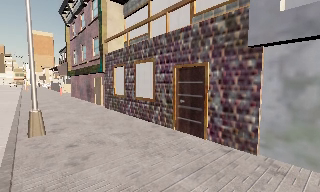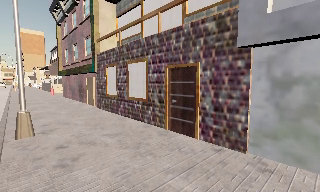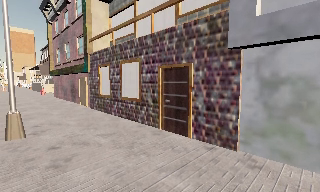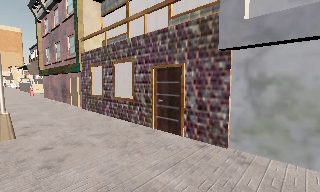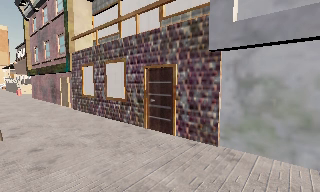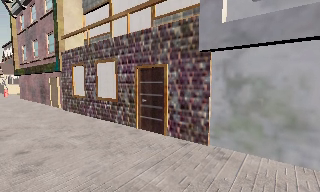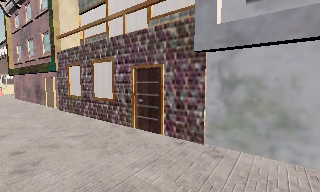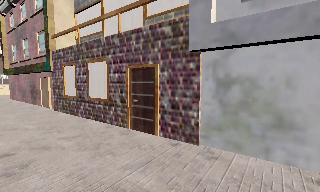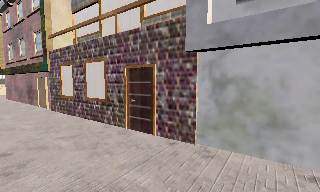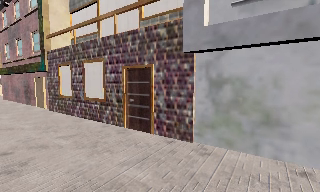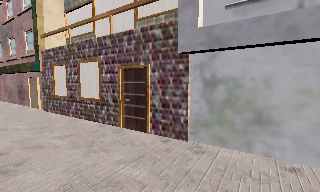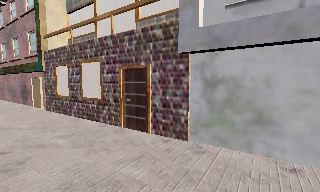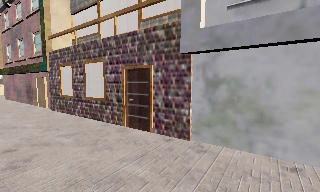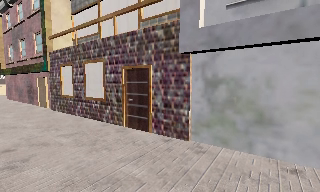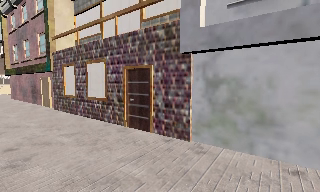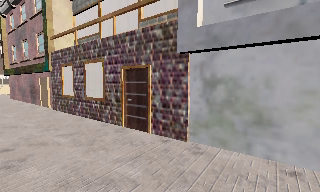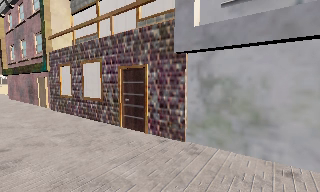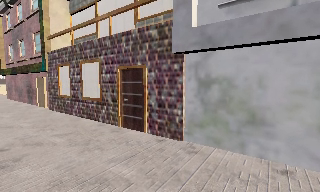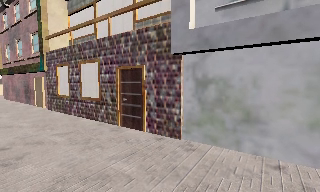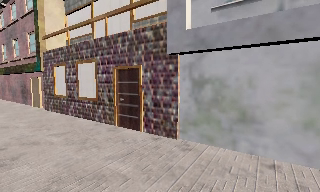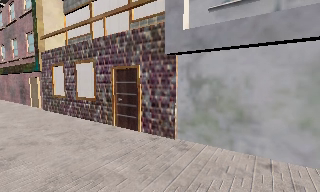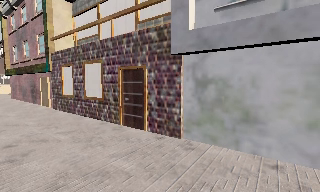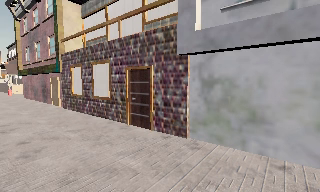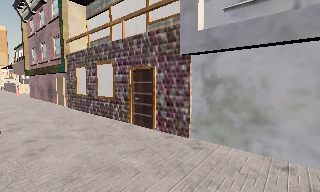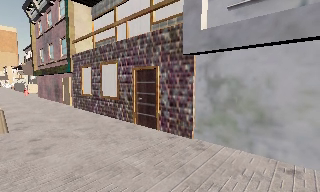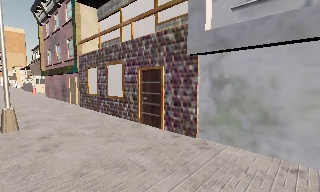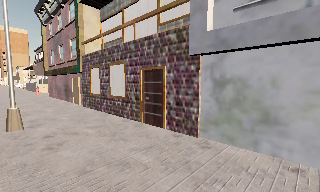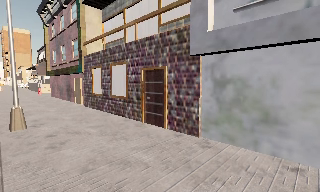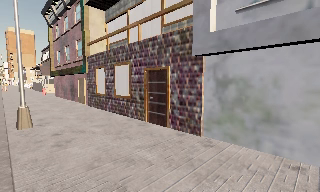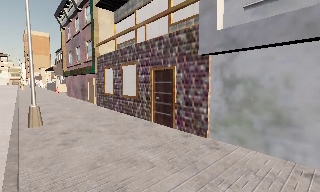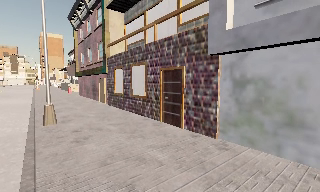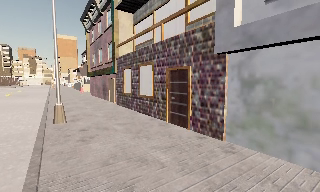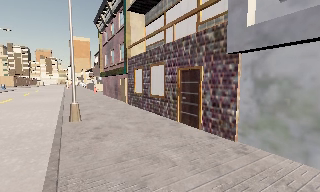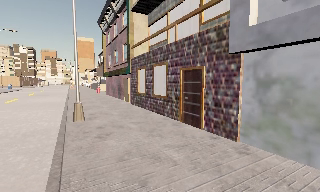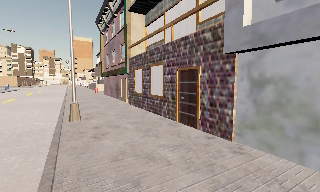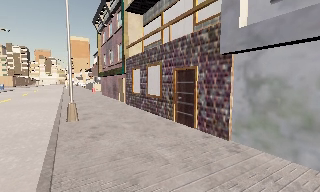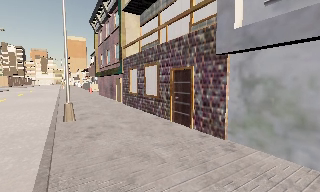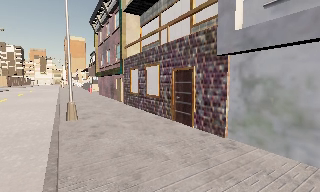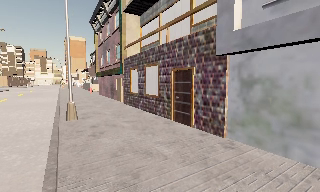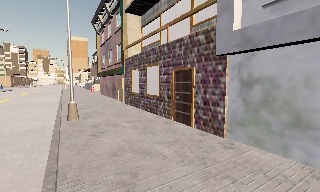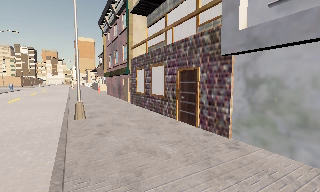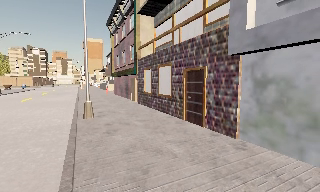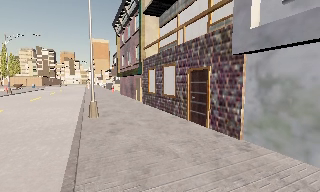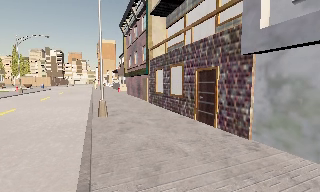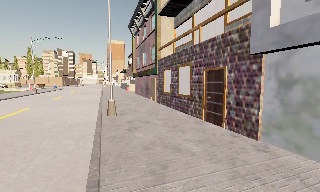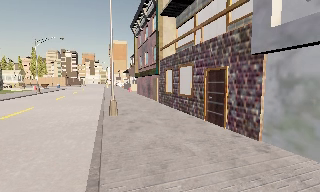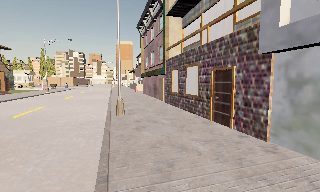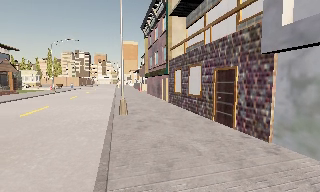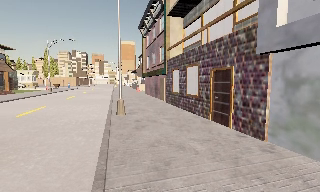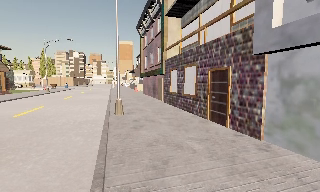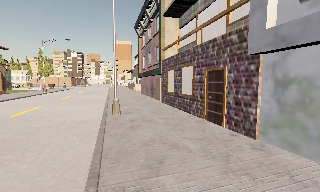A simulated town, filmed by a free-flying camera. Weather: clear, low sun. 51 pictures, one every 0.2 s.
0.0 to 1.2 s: The scene slides to the left, as the camera pans about 15 degrees to its right.
1.2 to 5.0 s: The camera travels to its right and backward, about 1 m.
5.0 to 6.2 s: The scene slides to the right, as the camera pans about 15 degrees to its left.
6.2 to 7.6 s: The camera shifts only a little, or ends up much as it began.
7.6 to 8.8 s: The scene slides to the right, as the camera pans about 10 degrees to its left.
8.8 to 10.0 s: The camera shifts only a little, or ends up much as it began.
The film runs backward here.
